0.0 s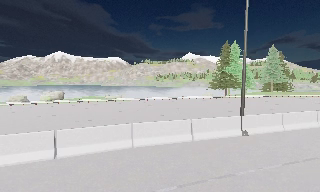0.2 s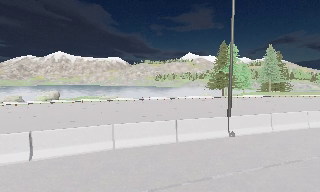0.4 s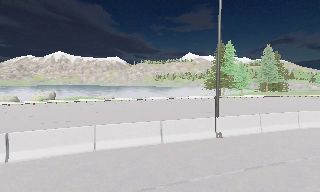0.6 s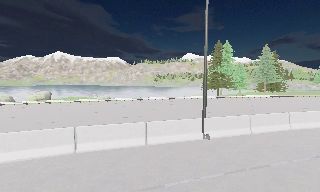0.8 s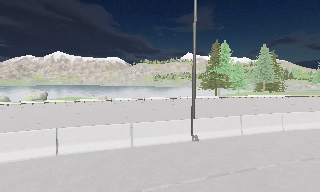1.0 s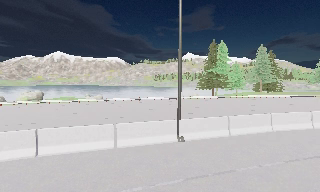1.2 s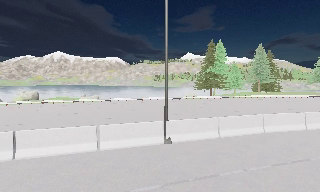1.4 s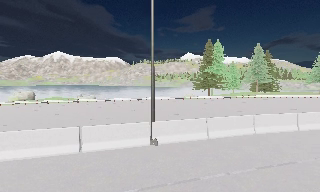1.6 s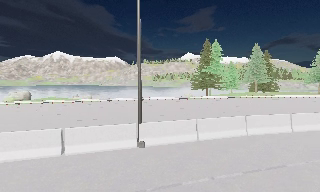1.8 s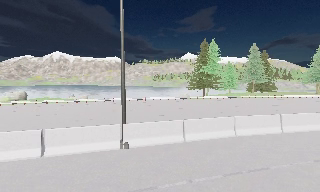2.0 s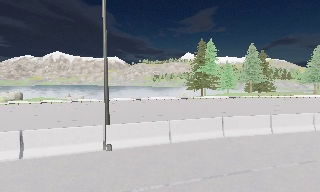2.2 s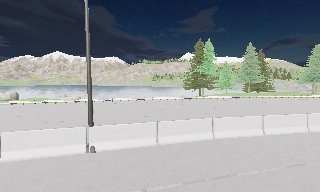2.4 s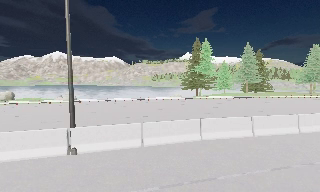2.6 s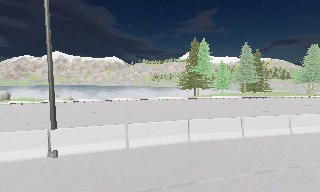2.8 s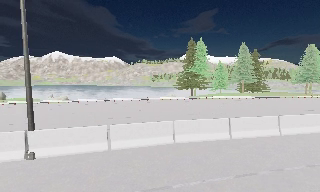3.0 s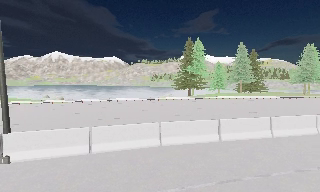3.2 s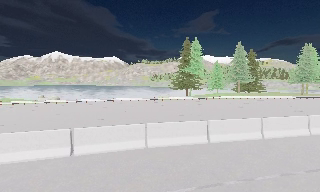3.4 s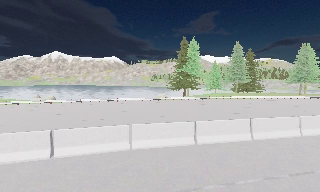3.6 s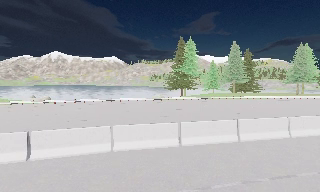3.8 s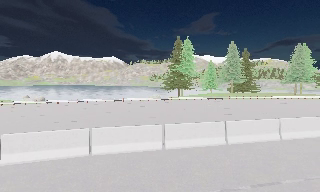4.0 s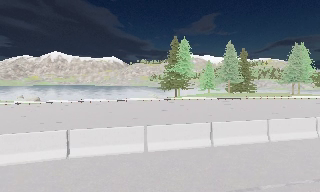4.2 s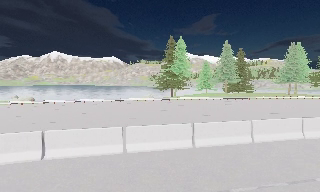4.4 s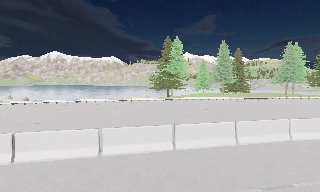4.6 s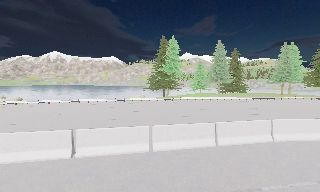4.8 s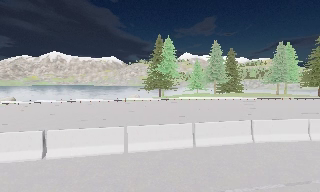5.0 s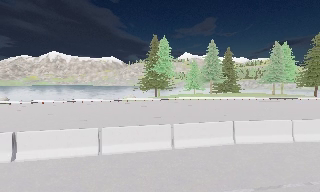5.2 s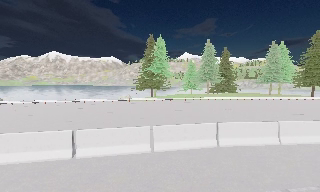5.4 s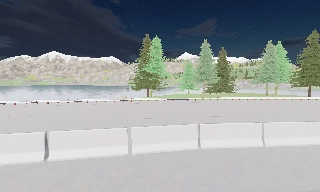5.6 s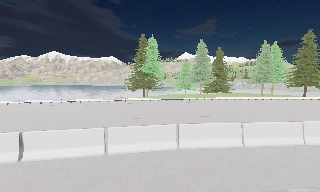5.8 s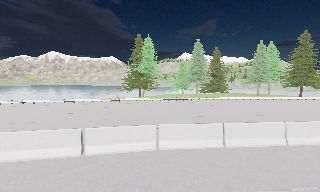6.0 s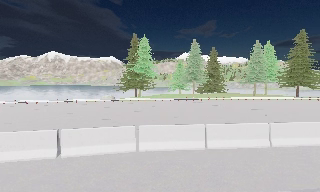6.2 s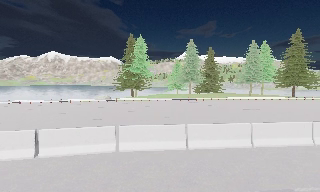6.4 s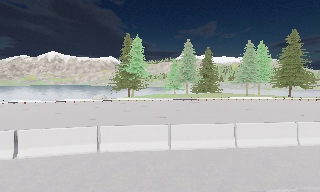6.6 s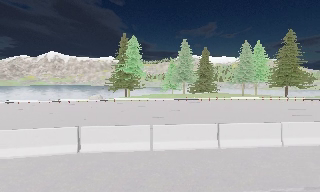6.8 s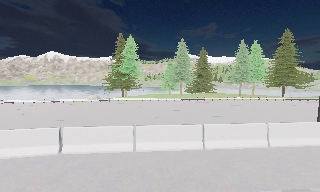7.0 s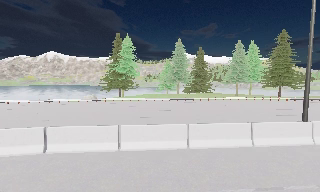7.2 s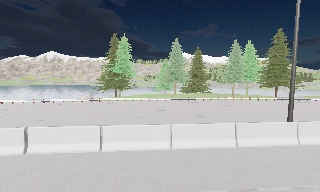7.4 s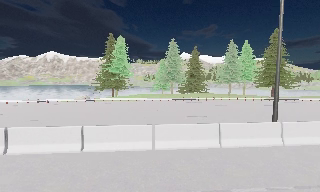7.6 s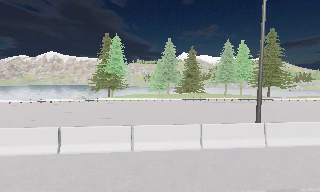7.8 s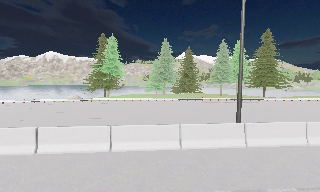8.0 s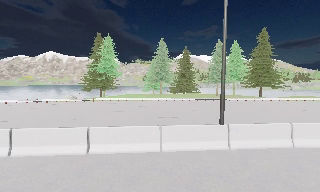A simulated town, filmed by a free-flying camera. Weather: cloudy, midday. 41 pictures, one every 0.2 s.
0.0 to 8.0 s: The camera travels to its right, about 35 m, so close, fixed things drift to the left.
The film runs forward here.
